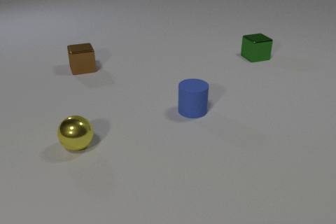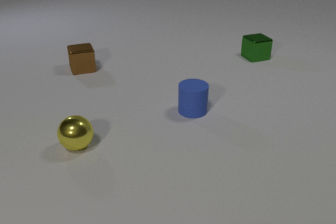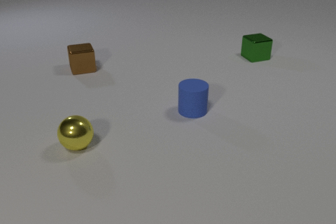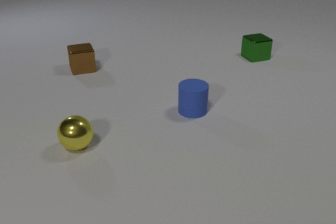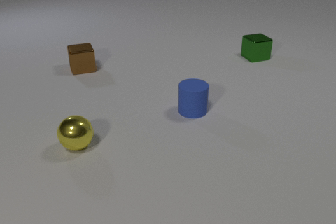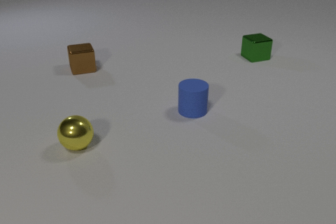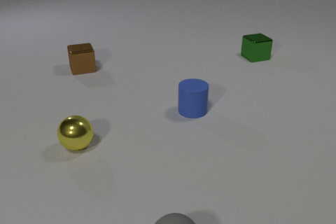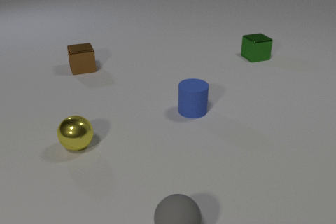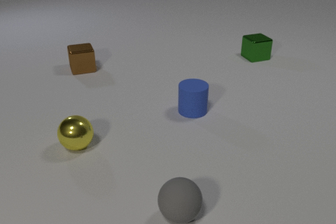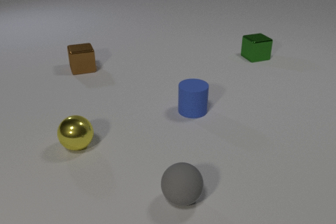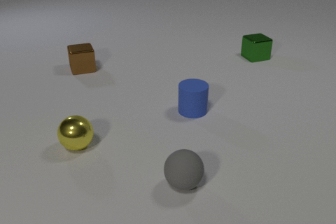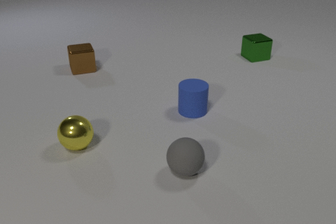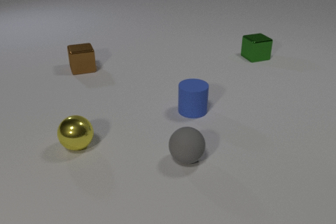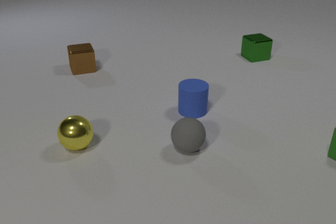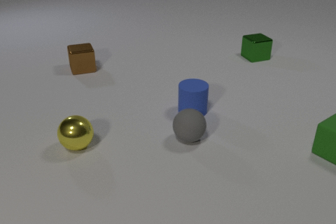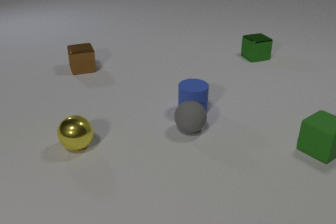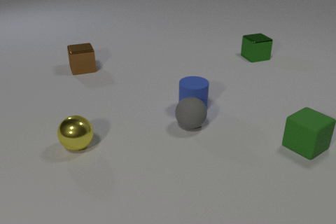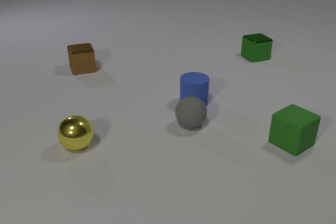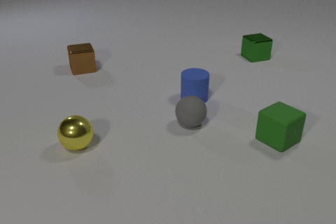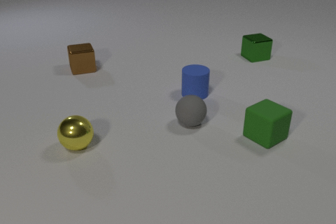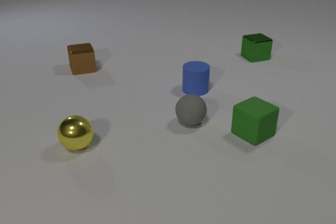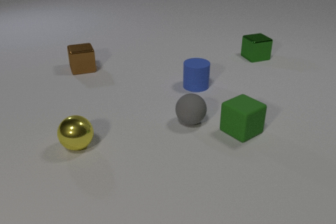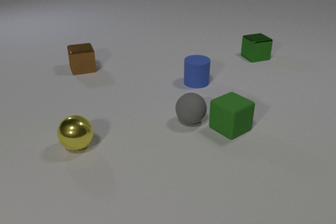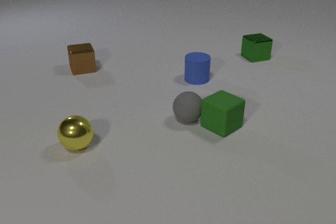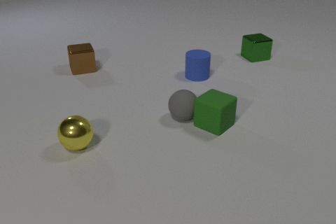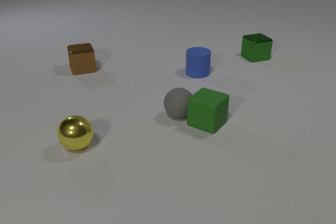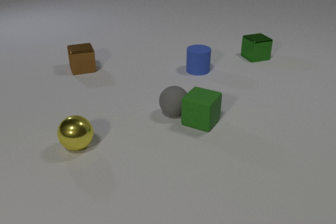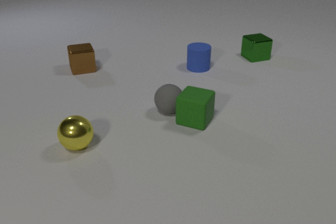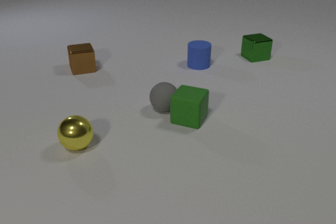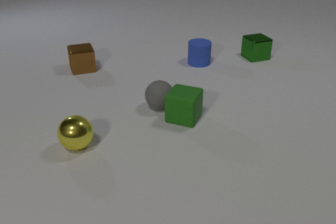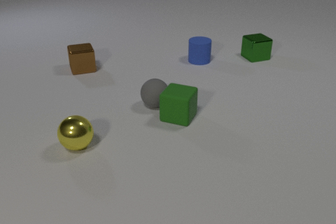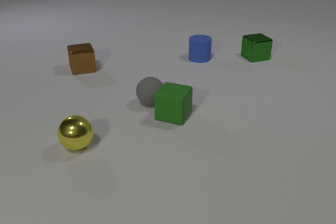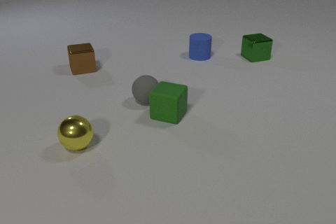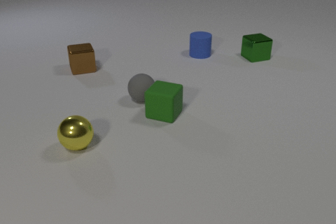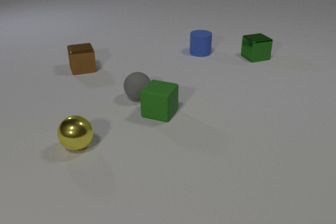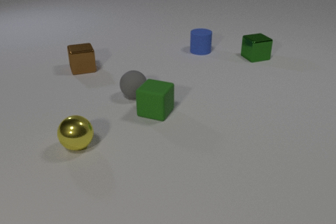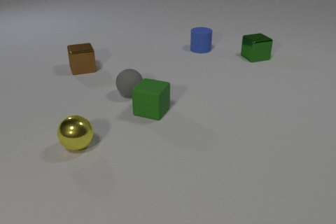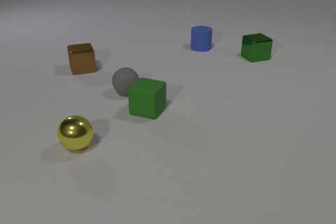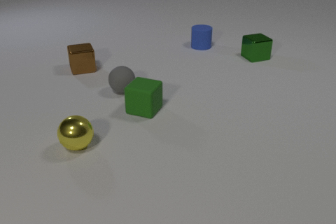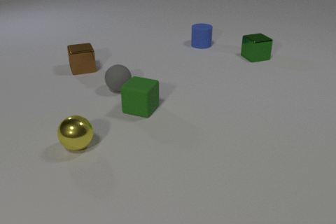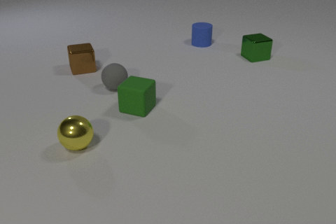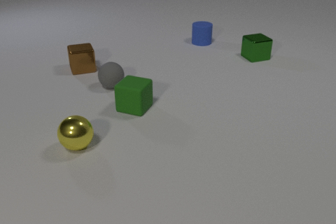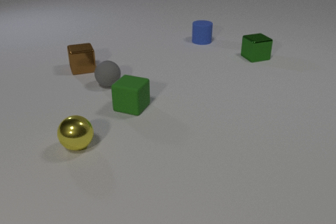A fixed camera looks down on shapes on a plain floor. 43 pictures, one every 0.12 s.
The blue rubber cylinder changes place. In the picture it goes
away from the camera.
The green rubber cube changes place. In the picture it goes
to the left.
0.00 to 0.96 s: The gray rubber sphere comes in at the bottom edge, rolls away from the camera.
0.96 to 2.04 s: The gray rubber sphere rolls away from the camera. The blue rubber cylinder slides away from the camera. The green rubber cube comes in at the right edge, slides to the left. The gray rubber sphere and the blue rubber cylinder collide.
2.04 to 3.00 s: The gray rubber sphere rolls away from the camera and to the left. The blue rubber cylinder slides away from the camera. The green rubber cube slides to the left. The gray rubber sphere and the green rubber cube collide.
3.00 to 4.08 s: The gray rubber sphere rolls to the left and away from the camera. The blue rubber cylinder slides away from the camera. The green rubber cube slides to the left.
4.08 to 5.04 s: The gray rubber sphere rolls away from the camera and to the left. The blue rubber cylinder slides away from the camera. The green rubber cube slides to the left and away from the camera.
How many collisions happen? 2.
Are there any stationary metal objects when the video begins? yes.
How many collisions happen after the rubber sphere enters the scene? 2.
